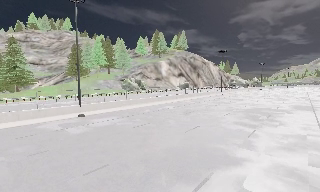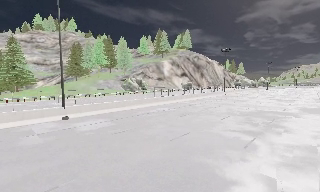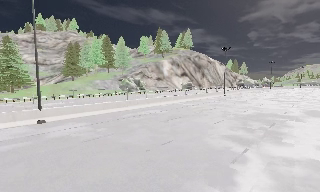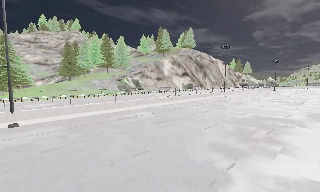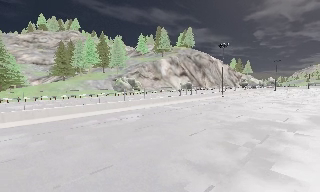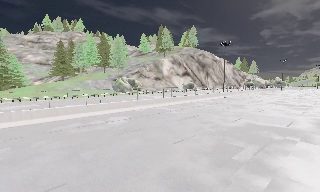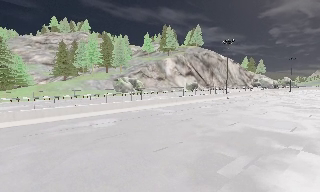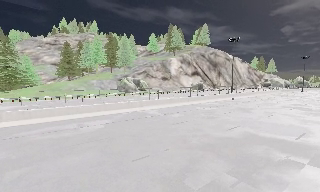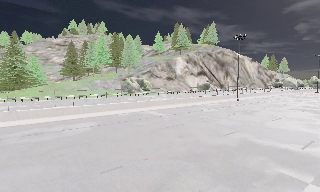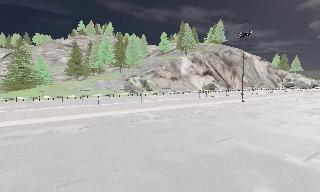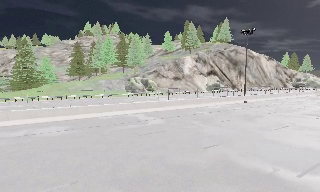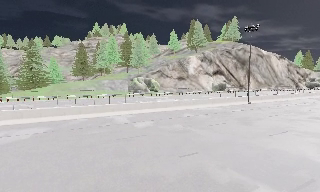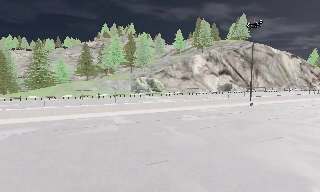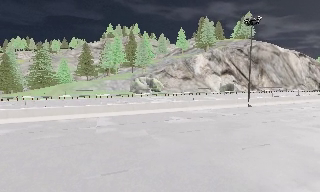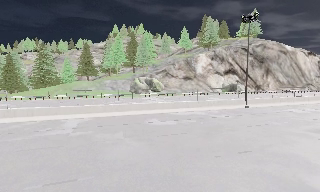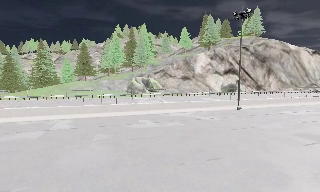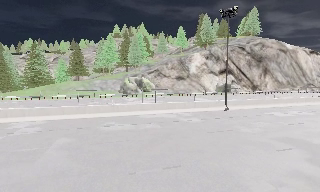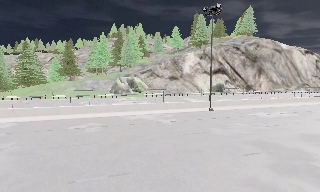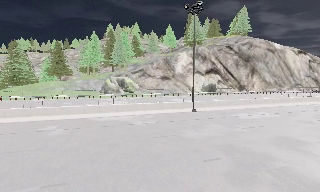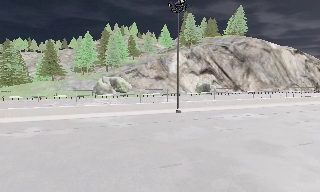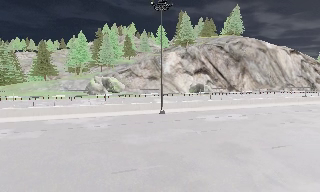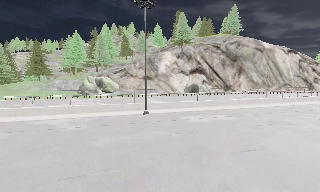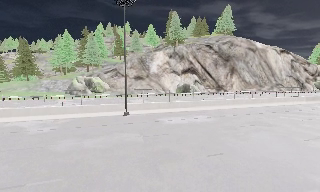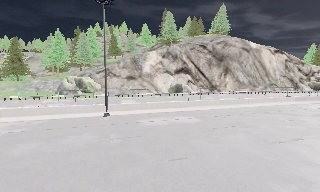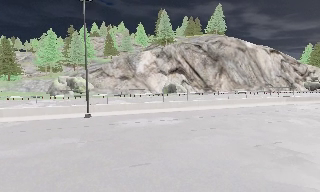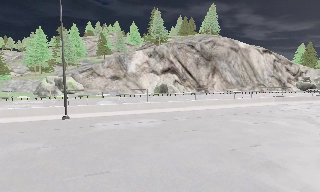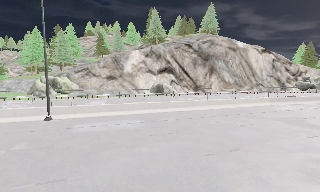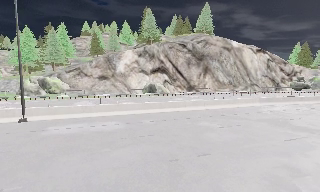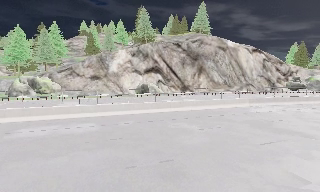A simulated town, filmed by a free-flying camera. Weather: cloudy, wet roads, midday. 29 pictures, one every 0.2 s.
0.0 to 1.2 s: The camera travels to its right and forward, about 12 m, so close, fixed things drift to the left.
1.2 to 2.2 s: The camera pans to its left, which is counterclockwise from overhead, by about 15 degrees. It travels to its right and forward, about 9 m, so close, fixed things drift to the left.
2.2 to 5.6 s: The camera travels to its right, about 30 m, so close, fixed things drift to the left.
The film runs forward here.
